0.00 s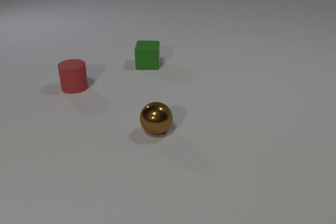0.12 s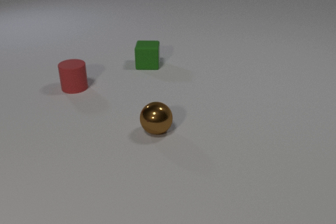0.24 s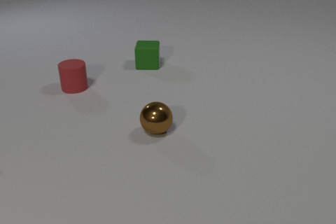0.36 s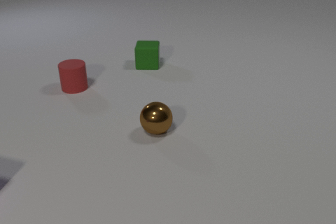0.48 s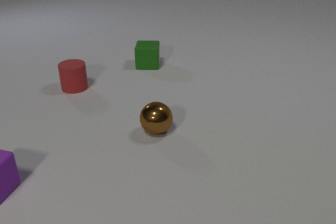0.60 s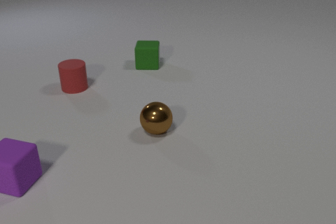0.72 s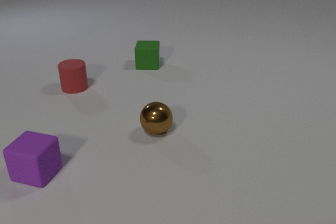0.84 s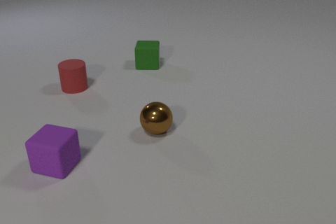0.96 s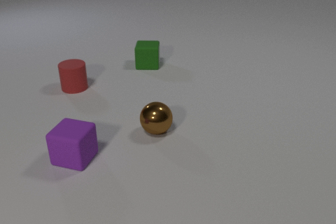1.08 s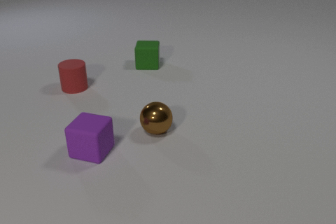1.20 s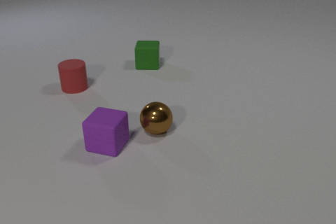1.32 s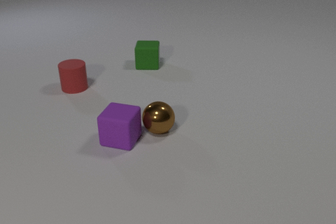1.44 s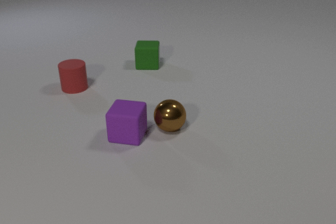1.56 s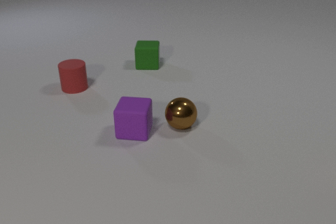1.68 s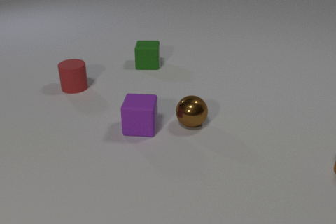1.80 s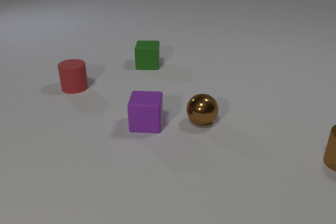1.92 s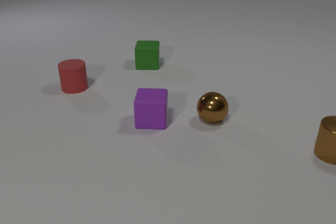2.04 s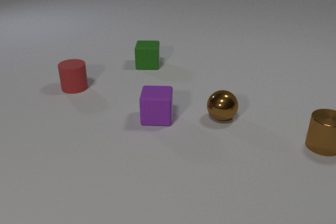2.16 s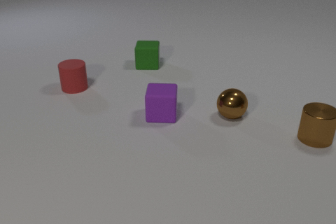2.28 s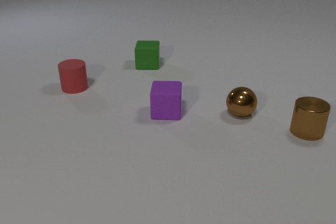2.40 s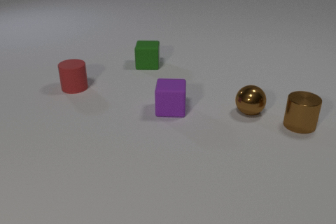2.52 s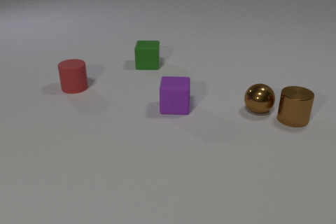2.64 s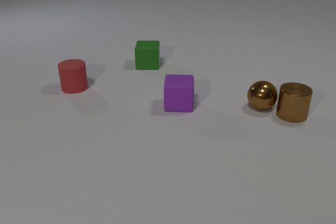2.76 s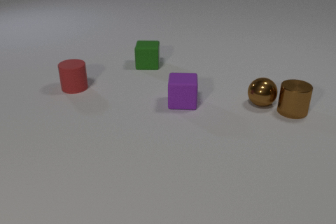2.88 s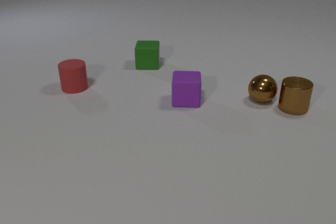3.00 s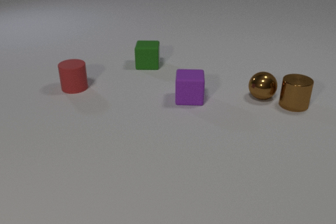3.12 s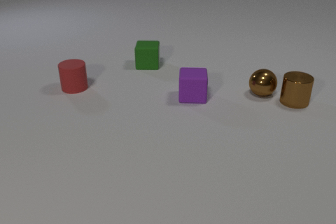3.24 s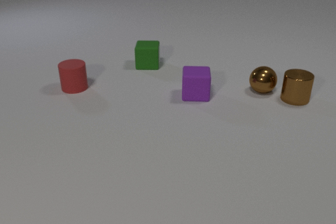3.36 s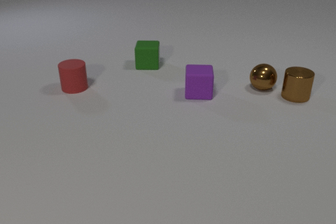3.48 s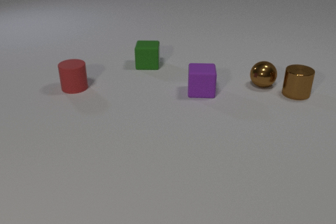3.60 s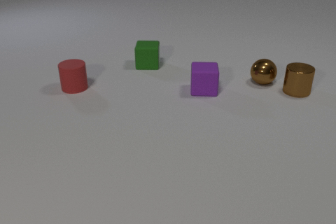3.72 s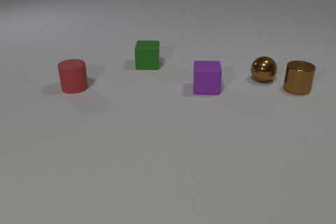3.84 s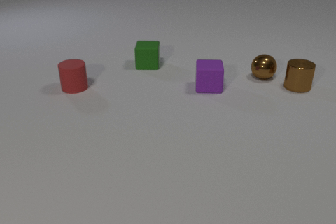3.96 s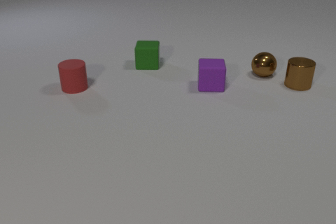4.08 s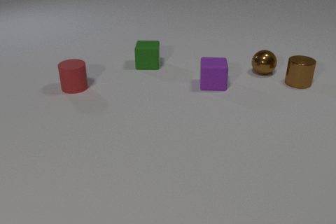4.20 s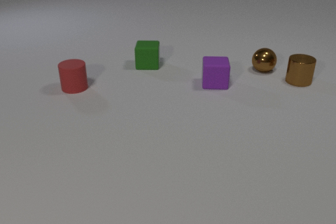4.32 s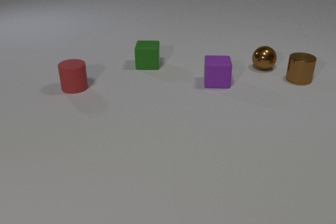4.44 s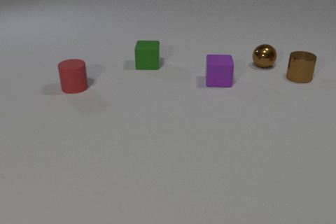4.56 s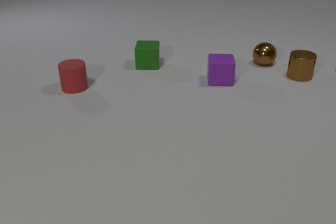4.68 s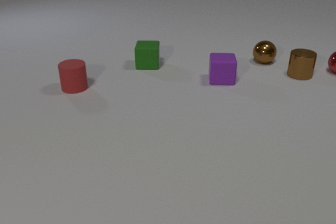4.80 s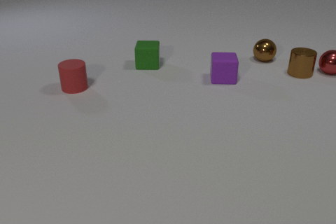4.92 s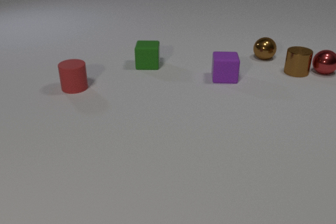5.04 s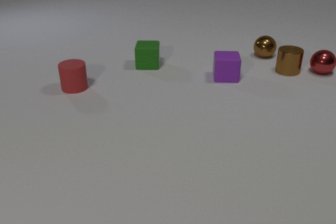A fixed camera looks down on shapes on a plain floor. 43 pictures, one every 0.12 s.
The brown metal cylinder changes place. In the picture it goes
away from the camera.
The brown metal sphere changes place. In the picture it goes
away from the camera.
0.00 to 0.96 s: The purple rubber cube comes in at the left edge, slides to the right.
0.96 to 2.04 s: The purple rubber cube slides to the right and away from the camera. The brown metal sphere rolls to the right and away from the camera. The brown metal cylinder comes in at the right edge, slides away from the camera and to the left. The purple rubber cube and the brown metal sphere collide.
2.04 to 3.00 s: The purple rubber cube slides away from the camera and to the right. The brown metal sphere rolls away from the camera and to the right. The brown metal cylinder slides away from the camera and to the left. The brown metal sphere and the brown metal cylinder collide.
3.00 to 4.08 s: The purple rubber cube slides away from the camera and to the right. The brown metal sphere rolls away from the camera. The brown metal cylinder slides away from the camera.
4.08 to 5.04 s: The purple rubber cube slides away from the camera and to the right. The brown metal sphere rolls away from the camera. The brown metal cylinder slides away from the camera and to the left. The red metal sphere comes in at the right edge, rolls to the left and toward the camera. The brown metal cylinder and the red metal sphere collide.
What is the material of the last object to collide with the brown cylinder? metal.
How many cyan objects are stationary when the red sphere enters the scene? 0.
What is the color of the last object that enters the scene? red.
